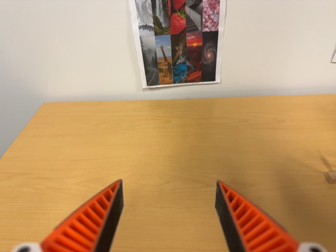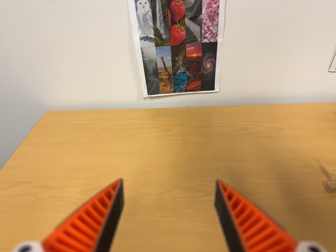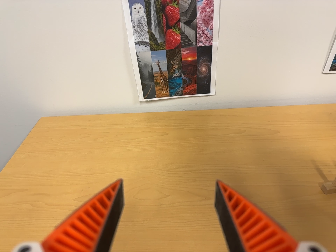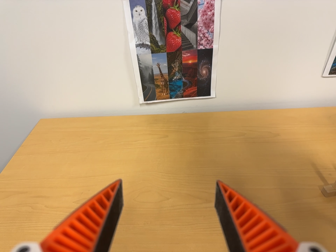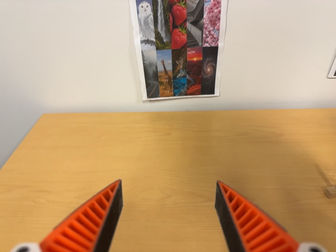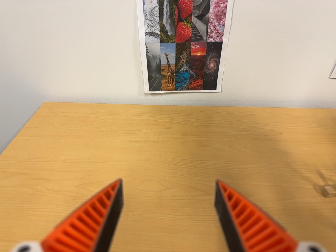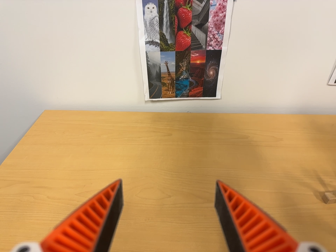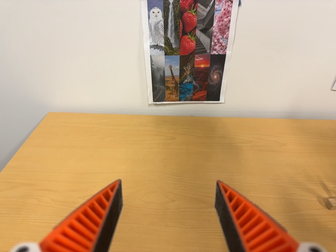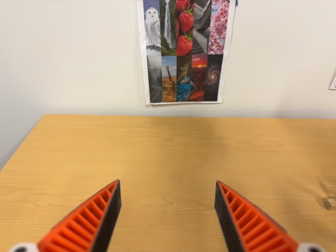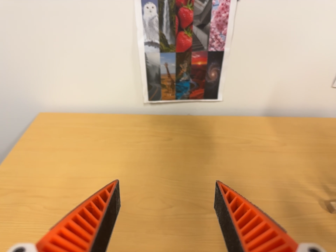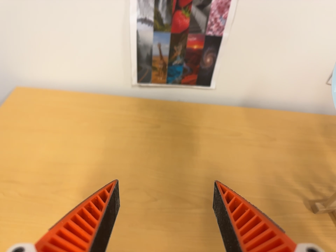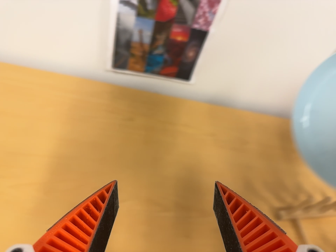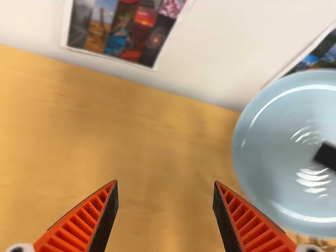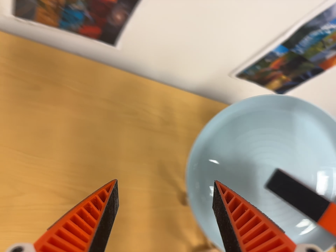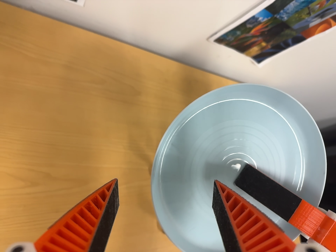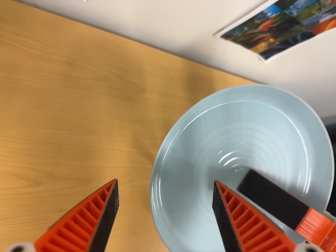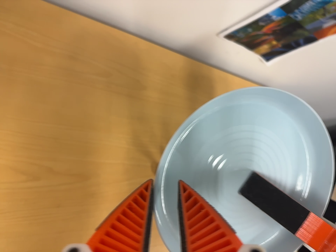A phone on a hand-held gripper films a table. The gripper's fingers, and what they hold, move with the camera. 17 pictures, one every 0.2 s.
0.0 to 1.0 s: The camera shifts only a little, or ends up much as it began.
1.0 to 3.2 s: The camera pans to its right by about 35 degrees. It travels toward the top of its view and forward, about 28 cm. Its aim tips toward the bottom of its view by about 40 degrees. It rolls about its line of sight by about 20 degrees, and the scene rotates clockwise.
The film runs backward here.
